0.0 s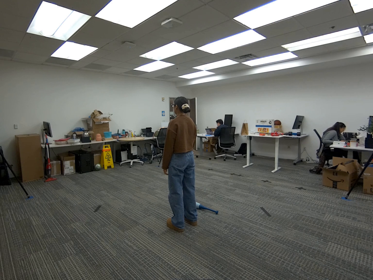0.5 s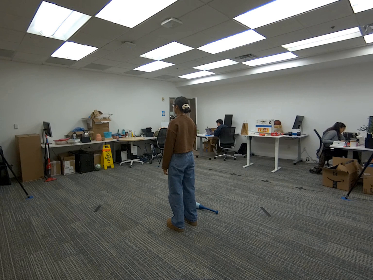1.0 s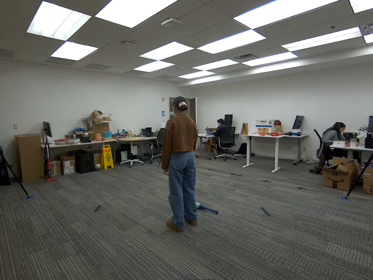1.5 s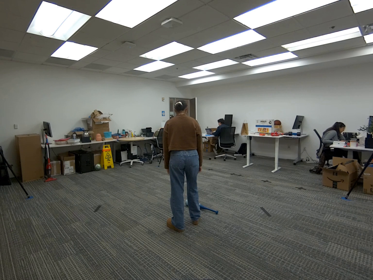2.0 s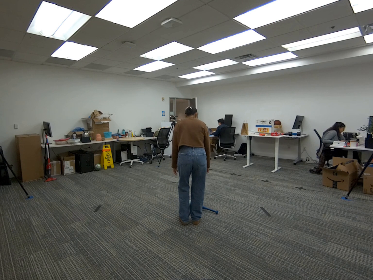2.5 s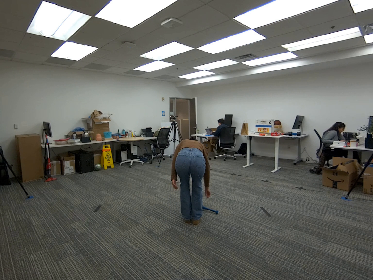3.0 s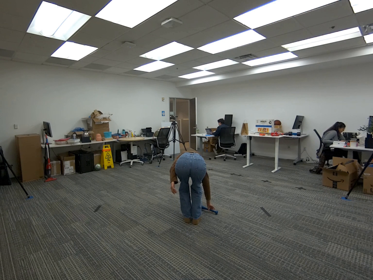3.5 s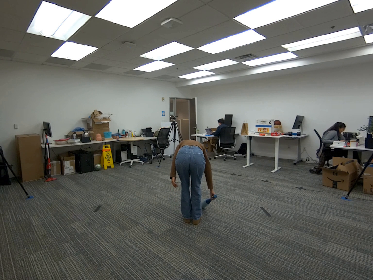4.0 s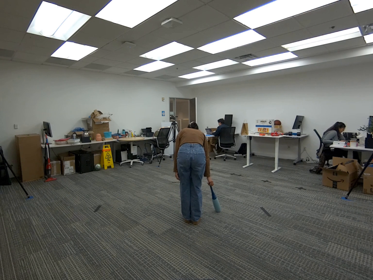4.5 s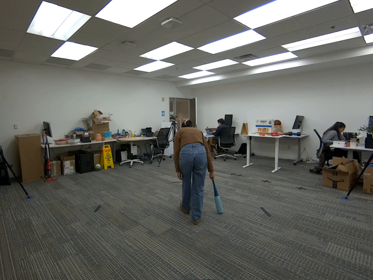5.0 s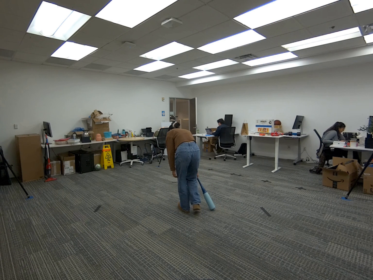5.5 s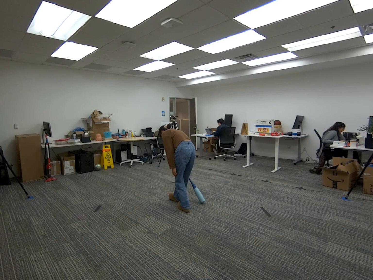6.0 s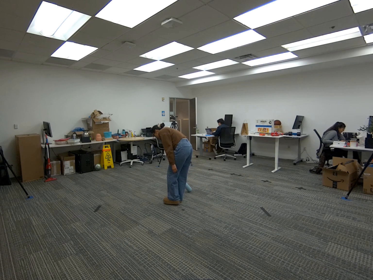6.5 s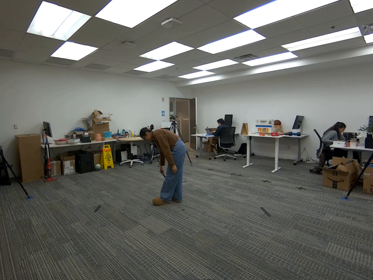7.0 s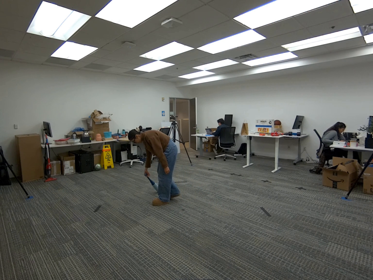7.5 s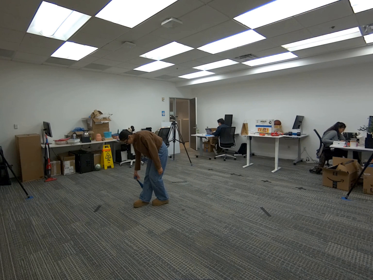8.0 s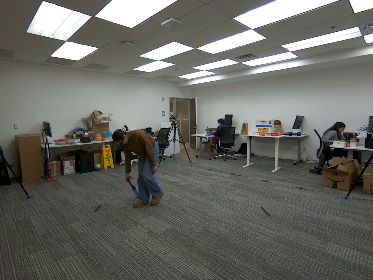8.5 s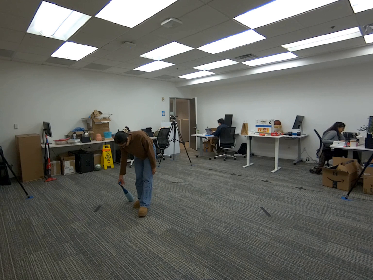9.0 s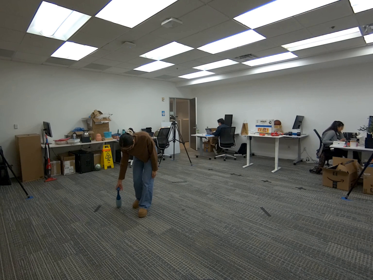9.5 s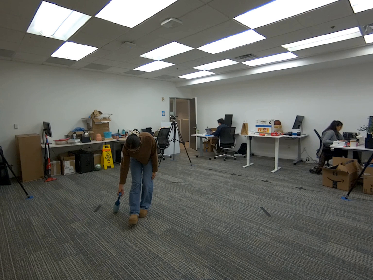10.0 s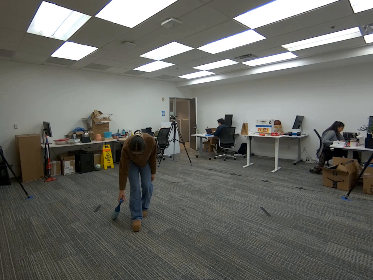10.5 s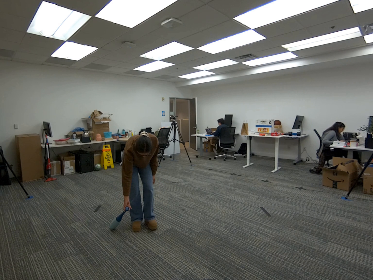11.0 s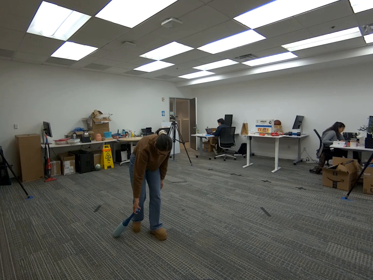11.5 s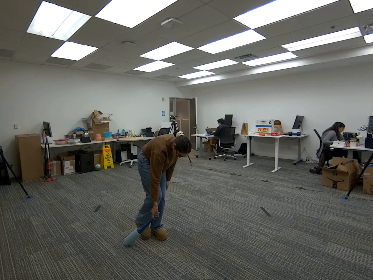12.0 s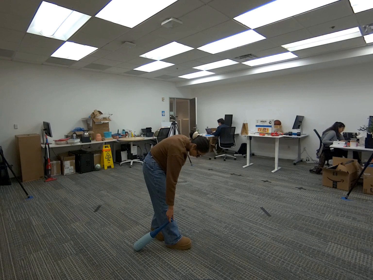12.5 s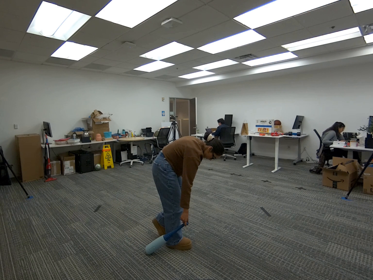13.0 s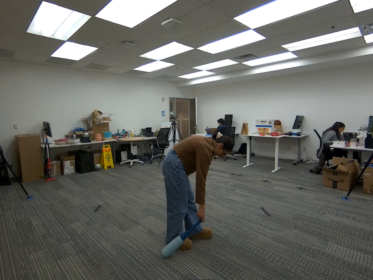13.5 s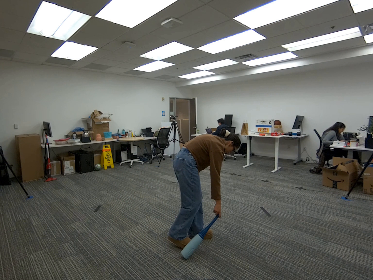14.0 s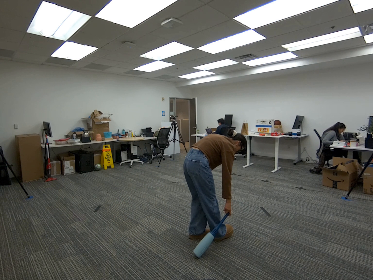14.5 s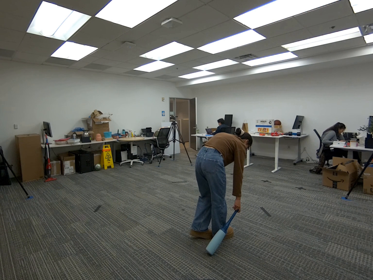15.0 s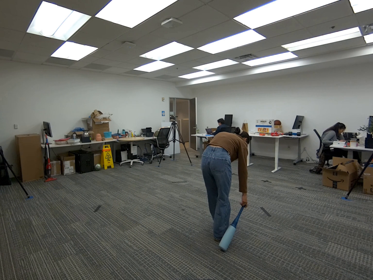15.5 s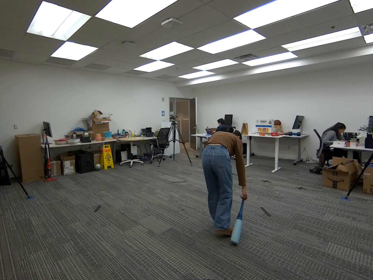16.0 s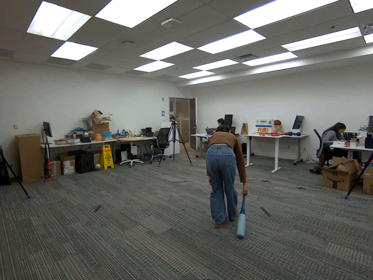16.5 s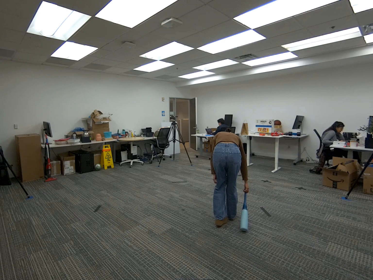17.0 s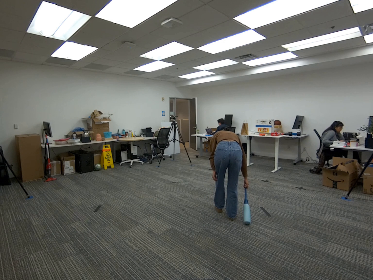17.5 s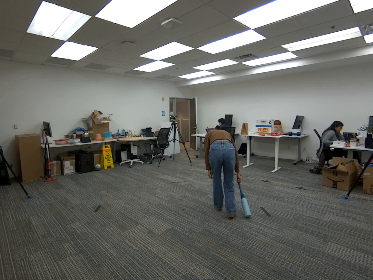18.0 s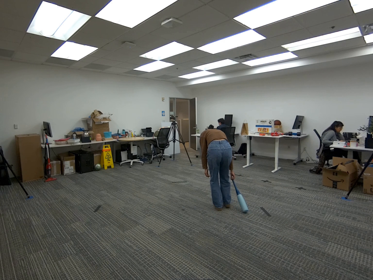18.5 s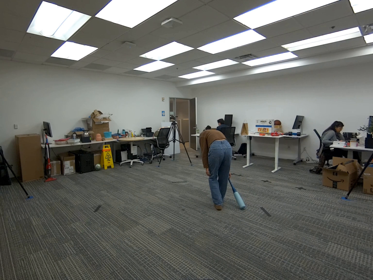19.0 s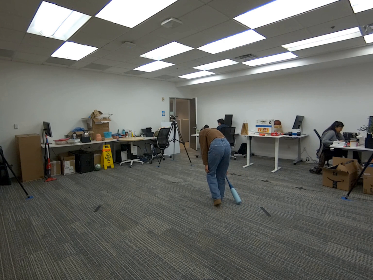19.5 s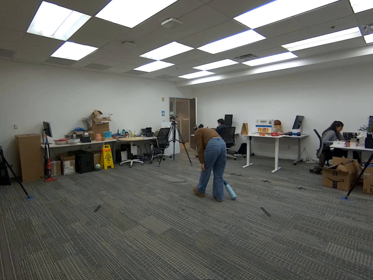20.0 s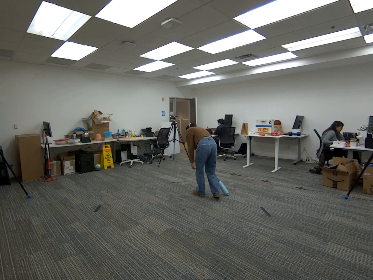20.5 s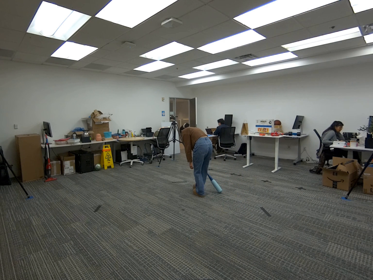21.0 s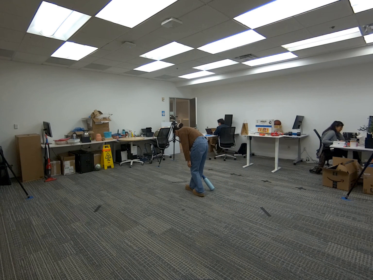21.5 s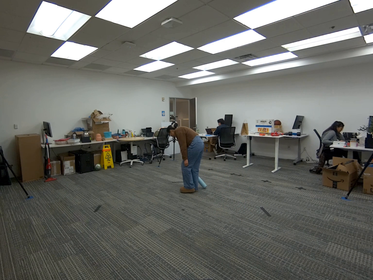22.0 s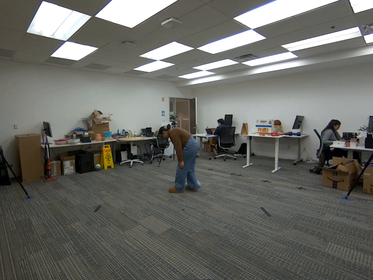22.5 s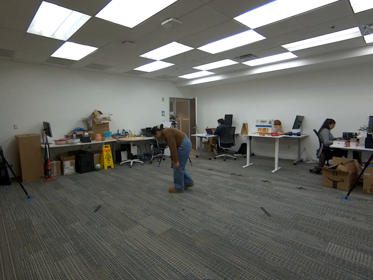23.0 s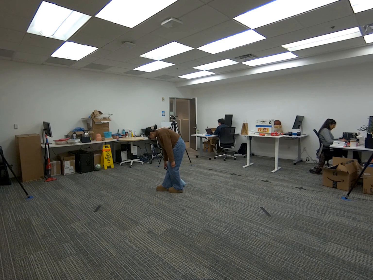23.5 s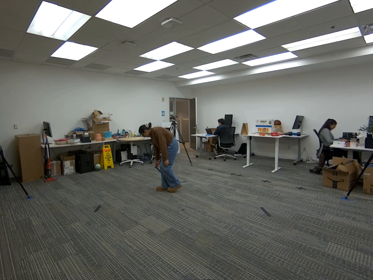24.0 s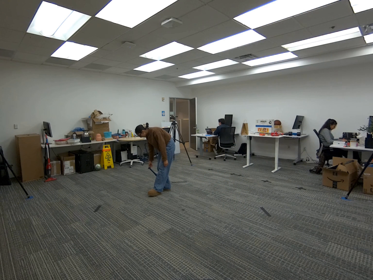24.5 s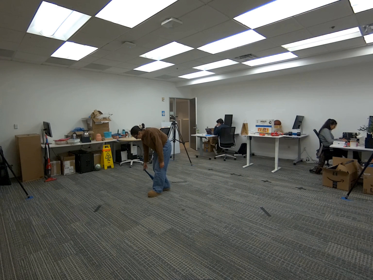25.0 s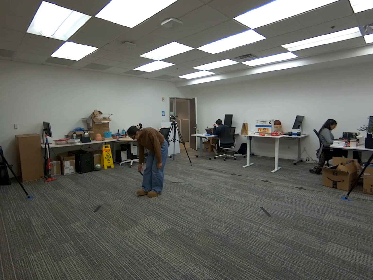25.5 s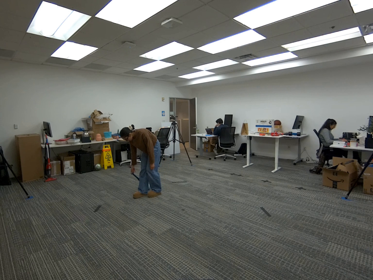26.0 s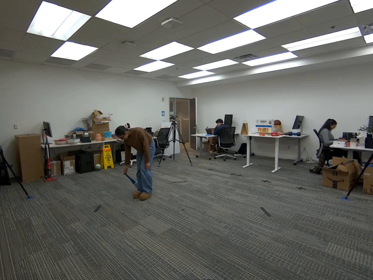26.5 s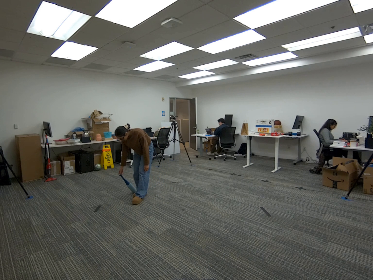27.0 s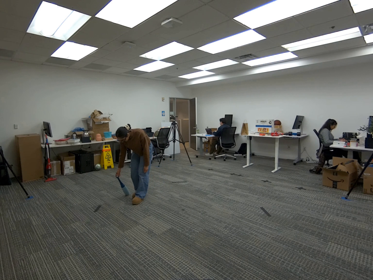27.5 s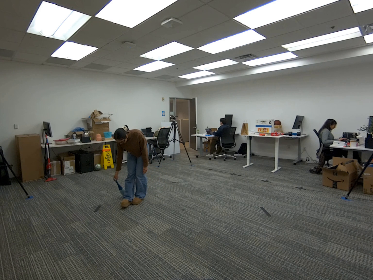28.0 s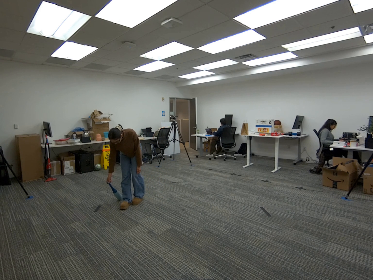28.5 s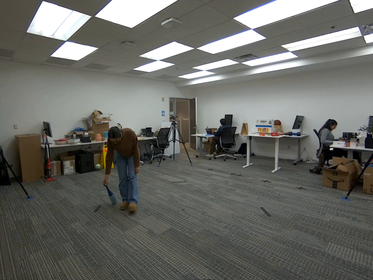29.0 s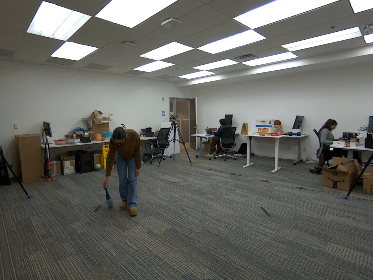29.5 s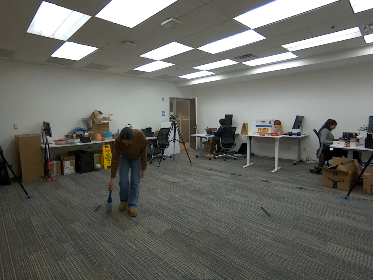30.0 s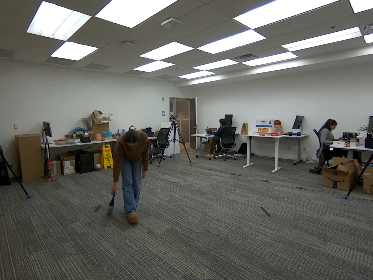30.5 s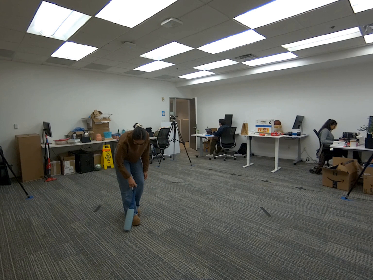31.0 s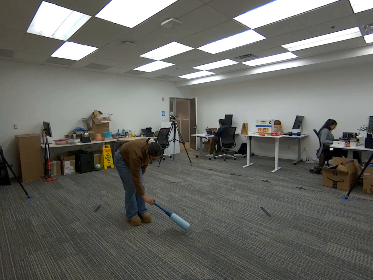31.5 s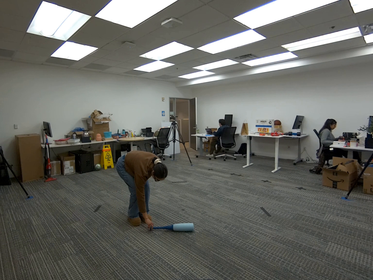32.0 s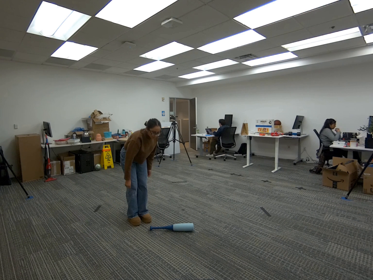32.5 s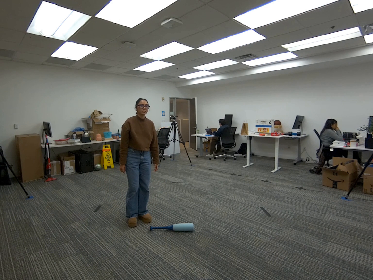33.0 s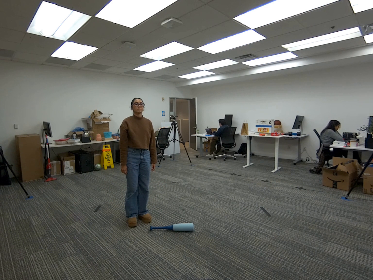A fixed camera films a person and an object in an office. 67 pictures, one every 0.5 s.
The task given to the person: Walk over to the baseball bat on the floor and pick up the baseball bat. Proceed to drag the baseball bat on the floor around the bounding area.
